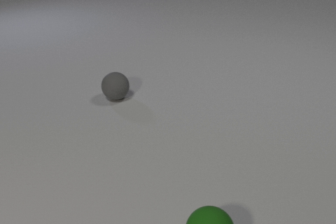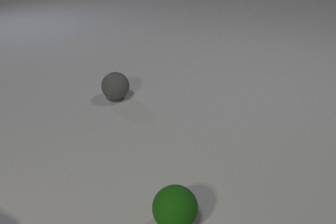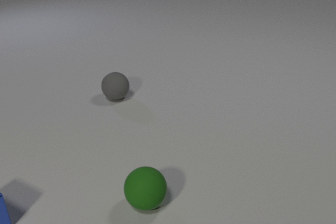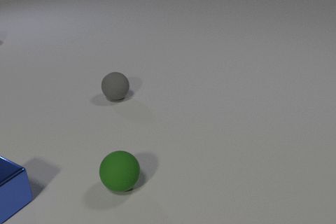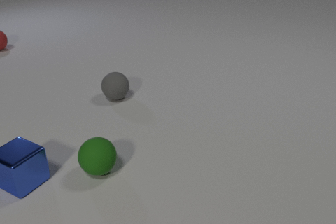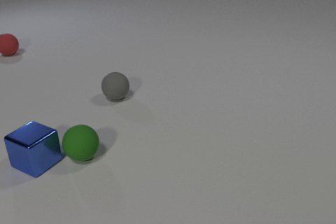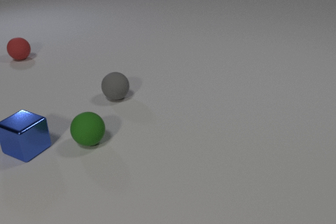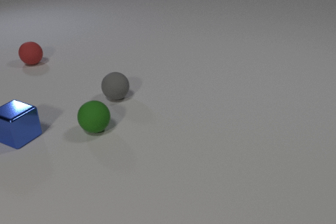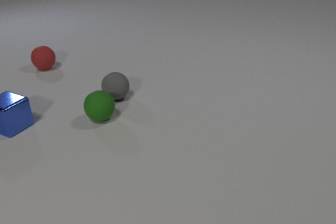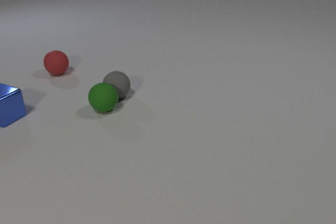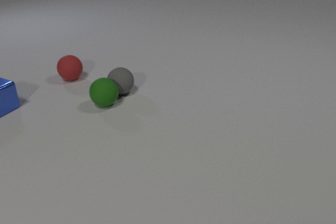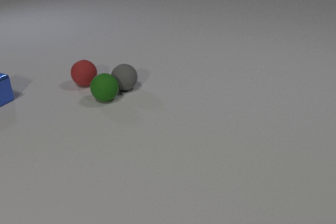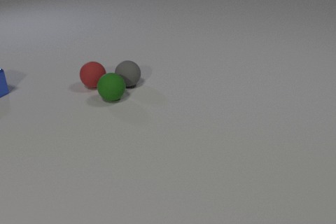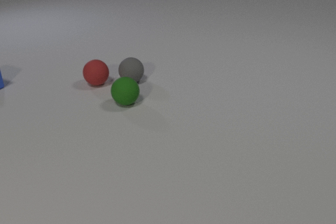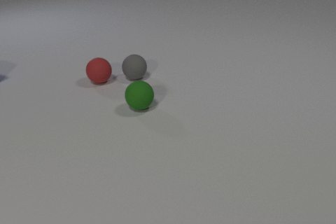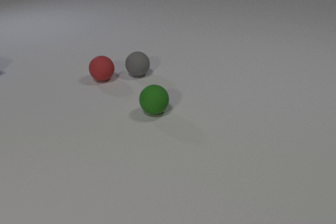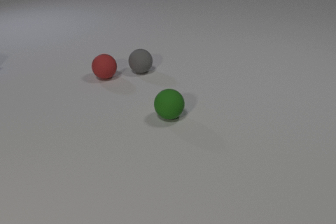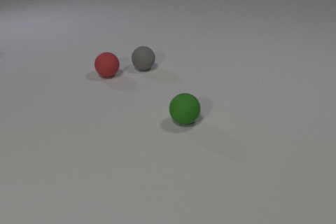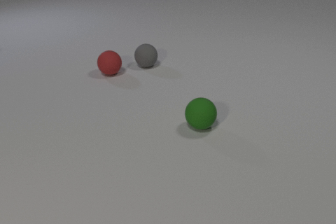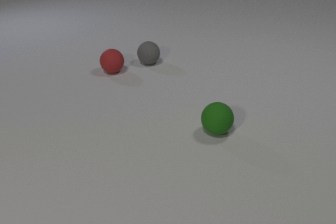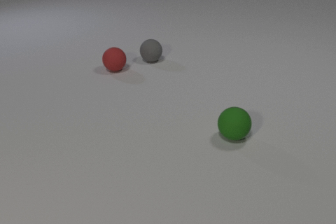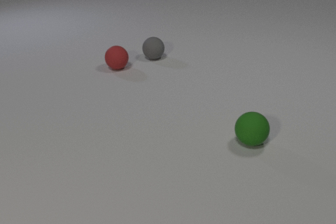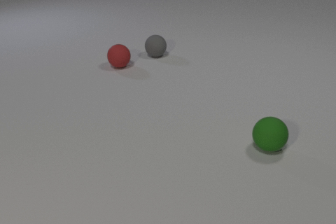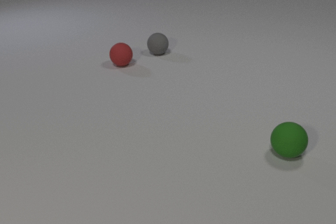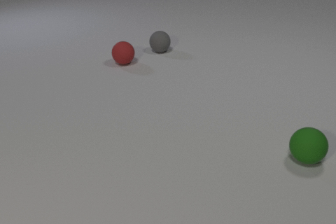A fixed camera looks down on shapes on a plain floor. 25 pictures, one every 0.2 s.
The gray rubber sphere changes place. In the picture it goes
away from the camera.
The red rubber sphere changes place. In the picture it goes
to the right.
0.0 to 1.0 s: The blue metal cube comes in at the left edge, slides away from the camera and to the right. The green rubber sphere rolls away from the camera and to the left. The red rubber sphere comes in at the left edge, rolls toward the camera and to the right. The blue metal cube and the green rubber sphere collide.
1.0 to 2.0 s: The blue metal cube slides away from the camera. The green rubber sphere rolls away from the camera. The gray rubber sphere rolls away from the camera. The red rubber sphere rolls toward the camera and to the right. The green rubber sphere and the gray rubber sphere collide.
2.0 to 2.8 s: The blue metal cube slides away from the camera, leaves at the left edge. The green rubber sphere rolls to the right. The gray rubber sphere rolls away from the camera and to the right. The red rubber sphere rolls to the right and toward the camera. The green rubber sphere and the red rubber sphere collide.
2.8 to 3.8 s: The green rubber sphere rolls to the right and toward the camera. The gray rubber sphere rolls away from the camera. The red rubber sphere rolls away from the camera and to the right.
3.8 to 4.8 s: The green rubber sphere rolls to the right. The gray rubber sphere rolls away from the camera. The red rubber sphere rolls away from the camera and to the right.
How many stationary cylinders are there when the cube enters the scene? 0.
Are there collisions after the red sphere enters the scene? yes.
How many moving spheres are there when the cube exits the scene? 3.
